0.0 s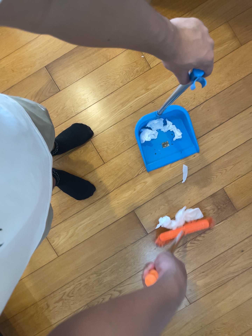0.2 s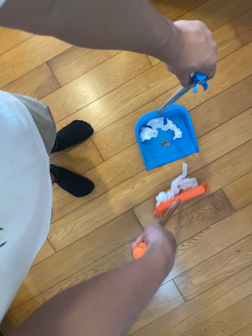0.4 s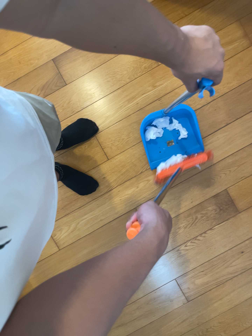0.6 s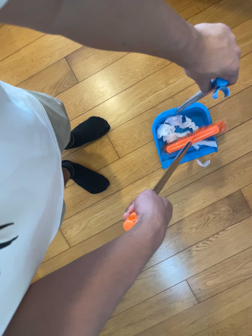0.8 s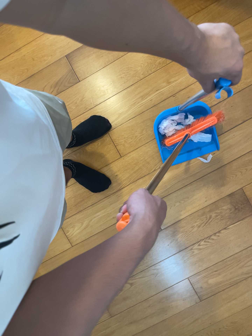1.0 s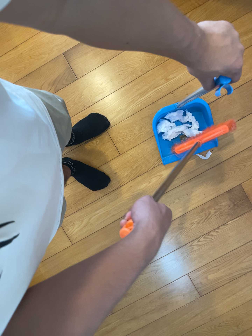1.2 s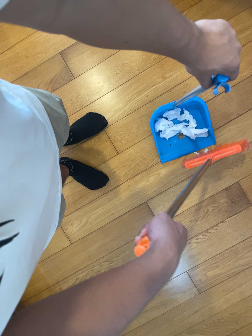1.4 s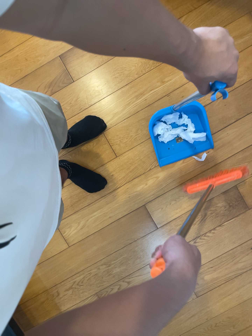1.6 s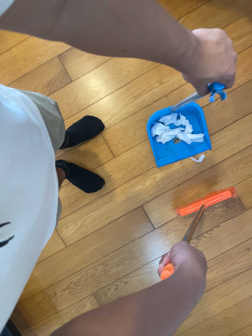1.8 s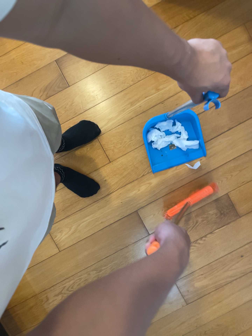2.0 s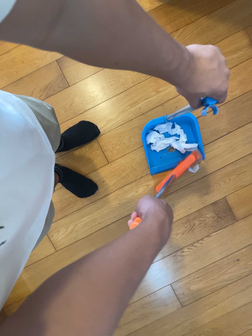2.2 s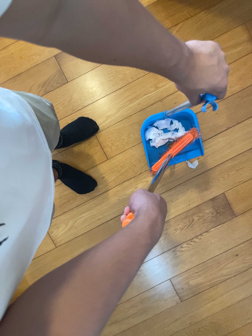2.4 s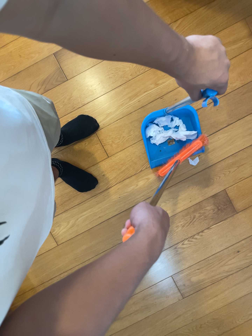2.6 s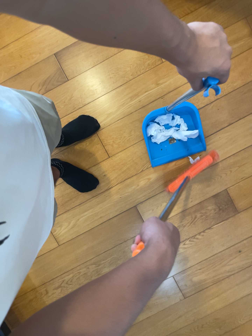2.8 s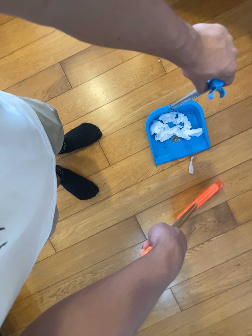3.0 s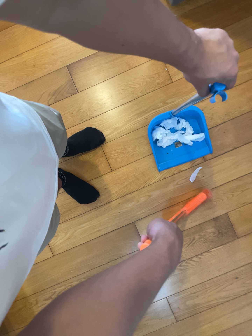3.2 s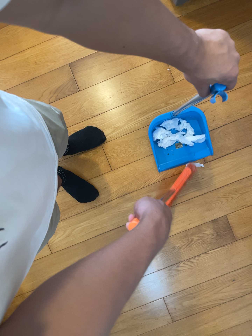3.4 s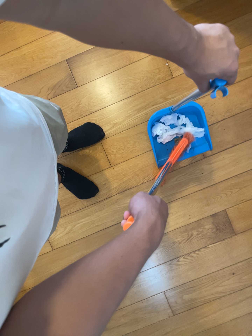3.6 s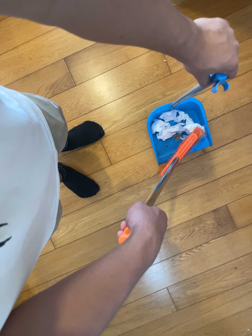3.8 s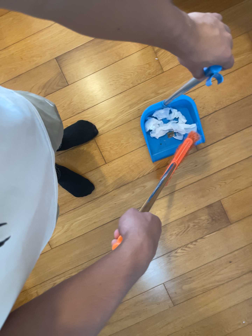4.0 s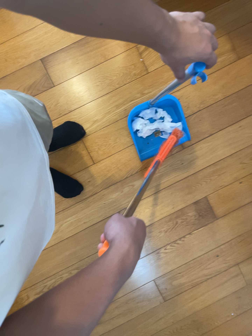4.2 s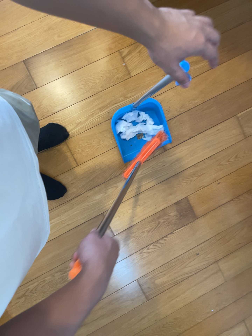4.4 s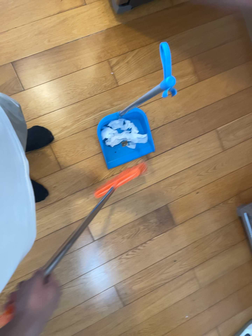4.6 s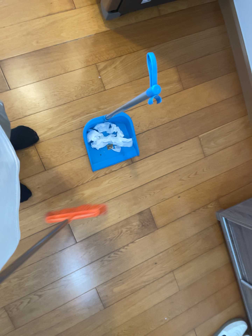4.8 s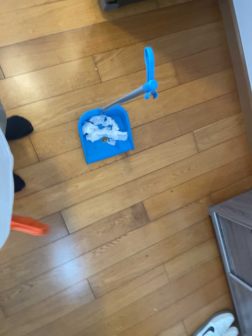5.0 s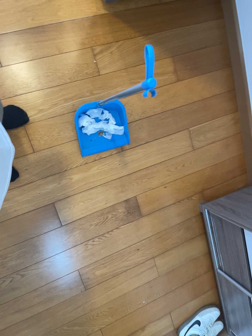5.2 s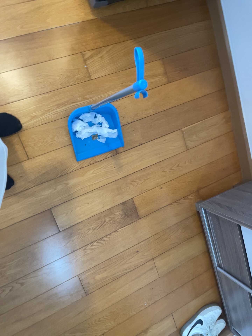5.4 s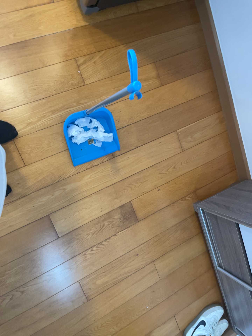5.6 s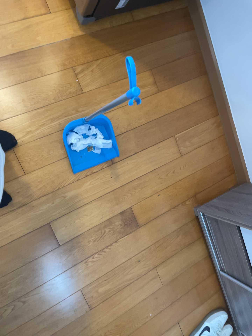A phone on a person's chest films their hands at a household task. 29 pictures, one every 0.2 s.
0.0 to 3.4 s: The camera travels toward the top of its view, about 9 cm, so close, fixed things drift downward. It rolls about its line of sight by about 10 degrees, and the scene rotates clockwise.
3.4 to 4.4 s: The camera pans to its right by about 15 degrees. It travels backward, about 8 cm, so what stands in front gets smaller.
4.4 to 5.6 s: The camera shifts only a little, or ends up much as it began.
The film runs forward here.
